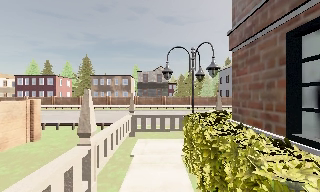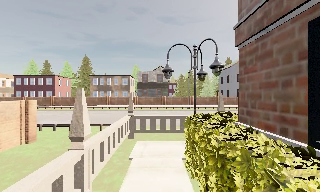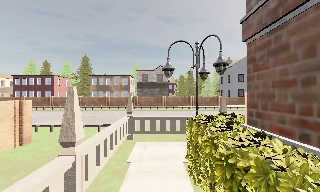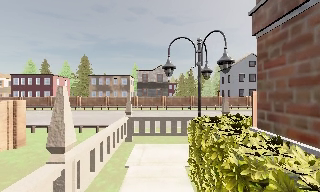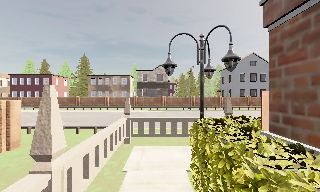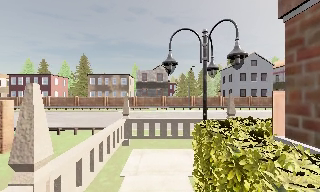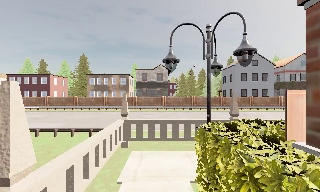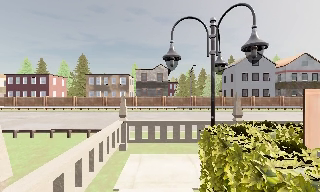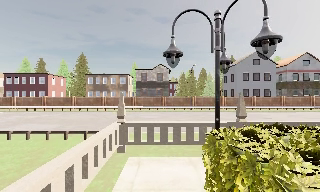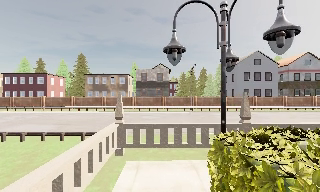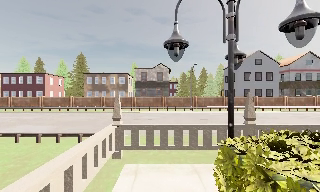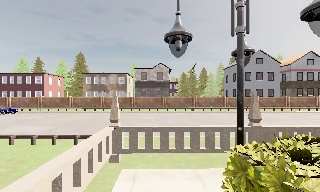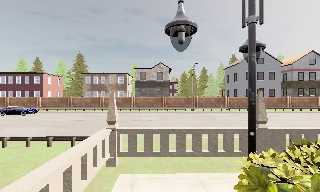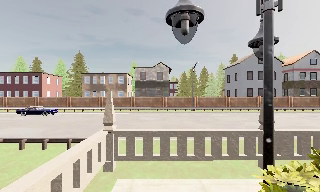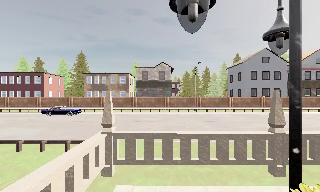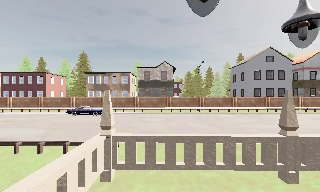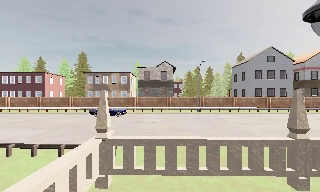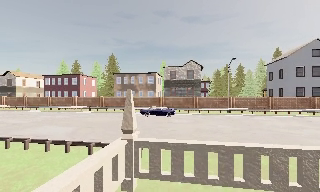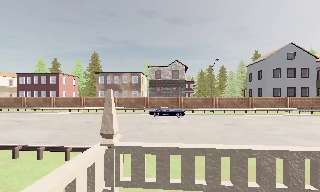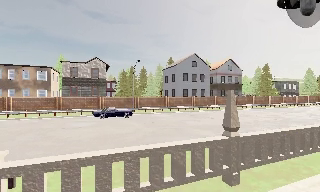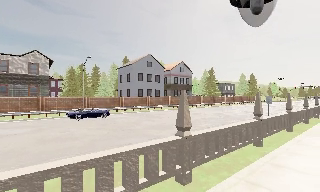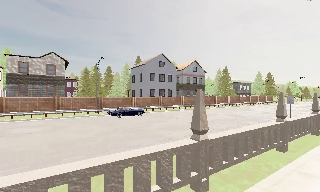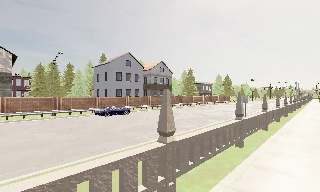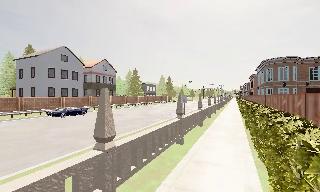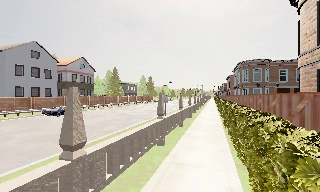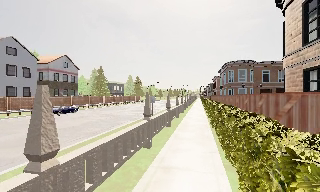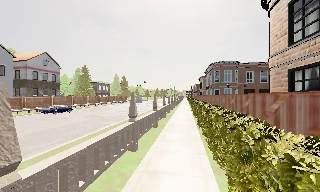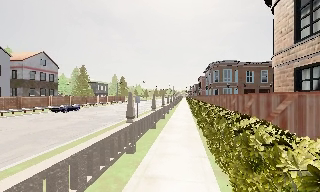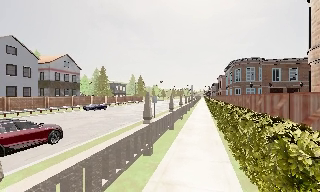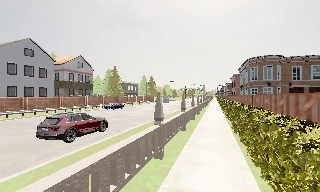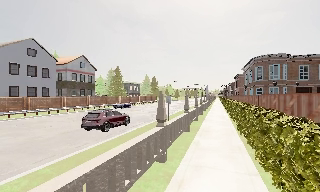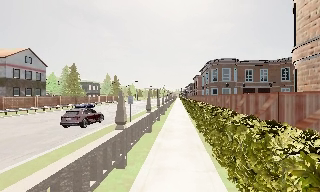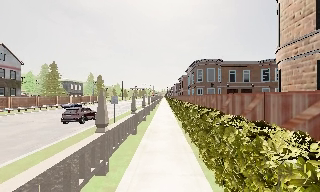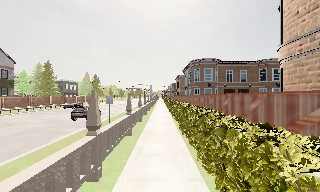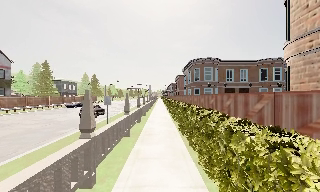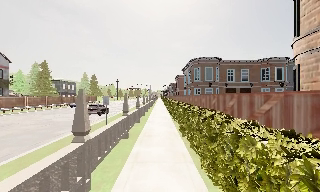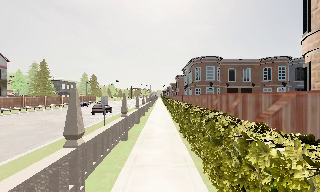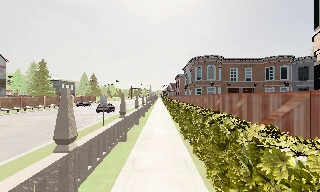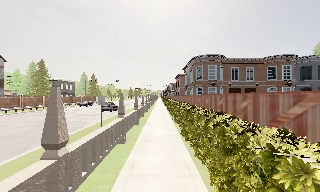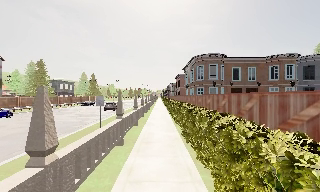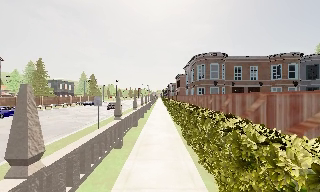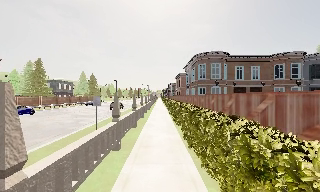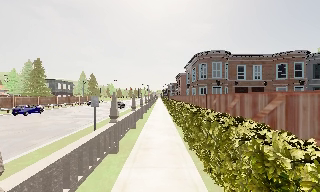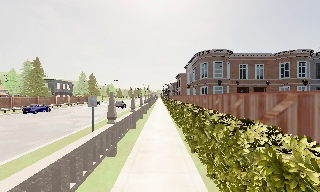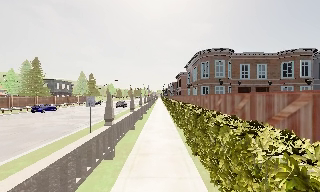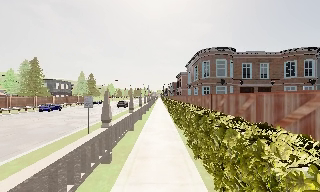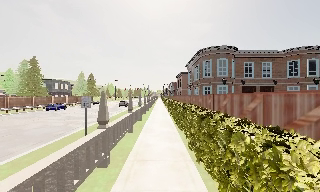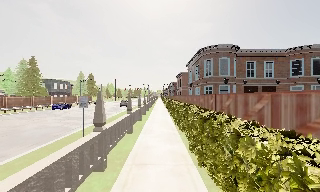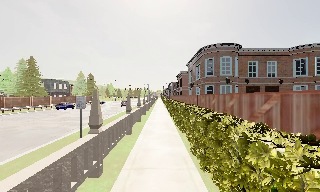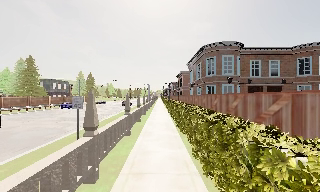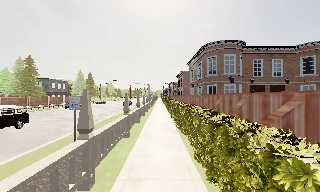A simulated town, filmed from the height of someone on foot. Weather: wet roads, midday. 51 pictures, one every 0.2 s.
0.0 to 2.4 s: The camera travels forward, about 4 m, so what stands in front looms larger.
2.4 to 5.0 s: The camera pans to its right, which is clockwise from overhead, by about 75 degrees. It travels forward, about 4.5 m.
5.0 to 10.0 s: The camera swings to its right by about 15 degrees, and the scene slides to the left. It travels forward, about 9 m, so what stands in front looms larger.
The film runs forward here.
